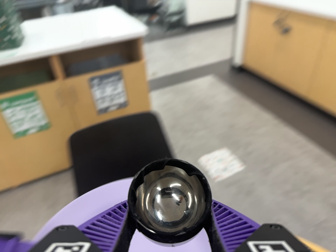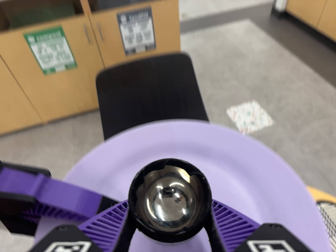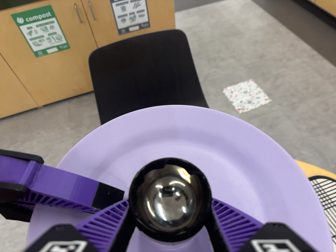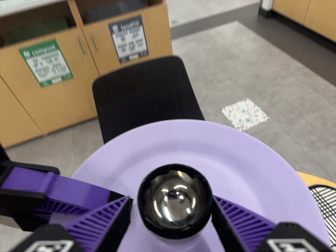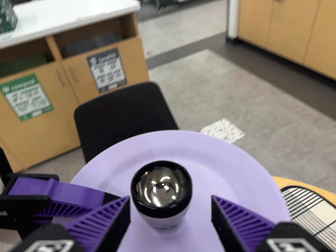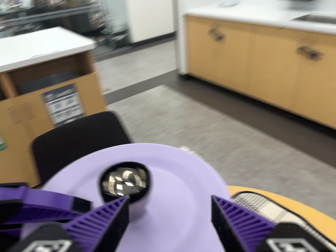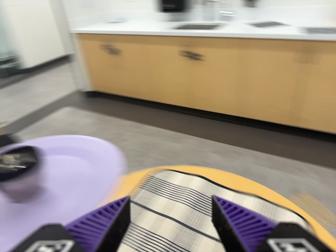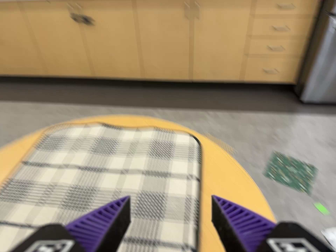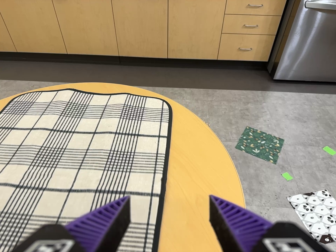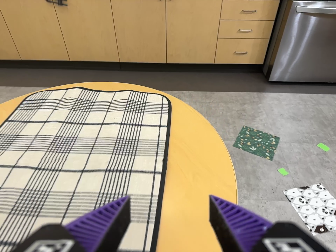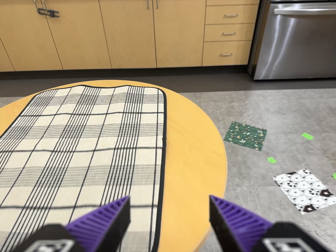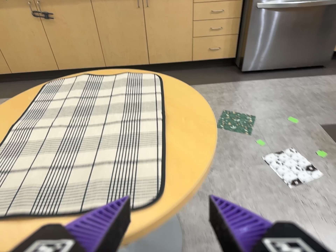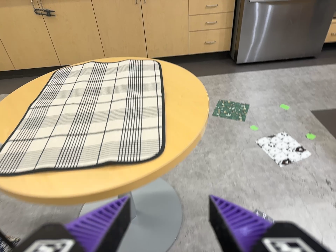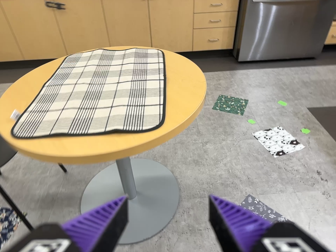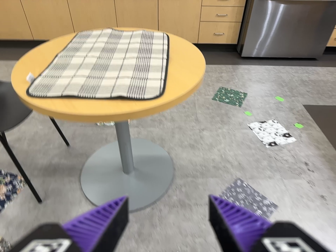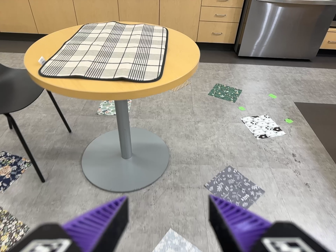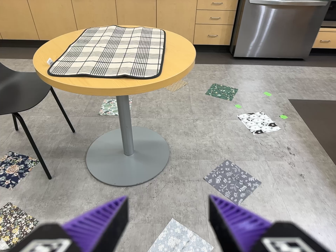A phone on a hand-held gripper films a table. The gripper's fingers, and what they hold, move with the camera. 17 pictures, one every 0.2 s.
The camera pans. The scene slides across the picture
to the left.
0.0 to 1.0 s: The camera travels toward the bottom of its view and backward, about 12 cm, so close, fixed things drift upward. It rolls about its line of sight by about 10 degrees, and the scene rotates counterclockwise.
1.0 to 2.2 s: The scene slides to the left, as the camera pans about 45 degrees to its right. It travels toward the bottom of its view and backward, about 50 cm, so close, fixed things drift upward. It rolls about its line of sight by about 30 degrees, and the scene rotates counterclockwise.
2.2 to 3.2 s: The camera travels backward and toward the bottom of its view, about 60 cm, so what stands in front gets smaller.
The film runs backward here.
